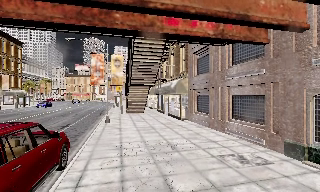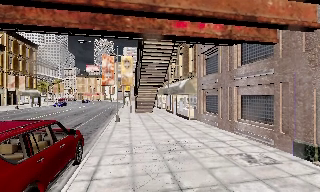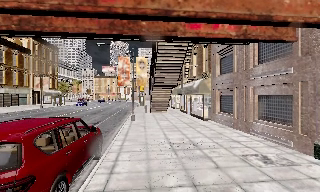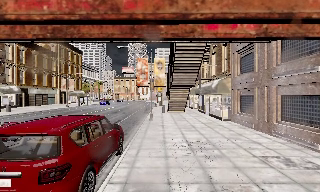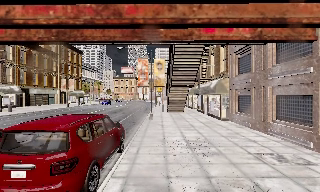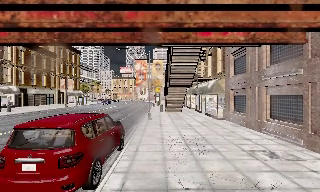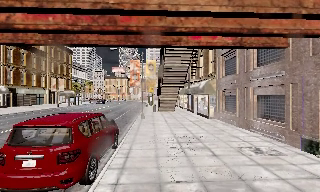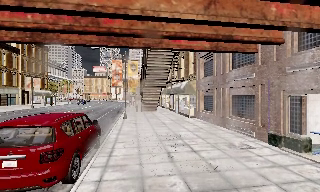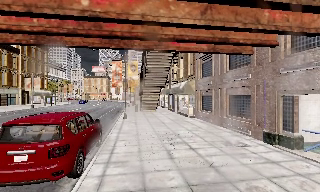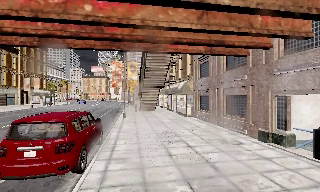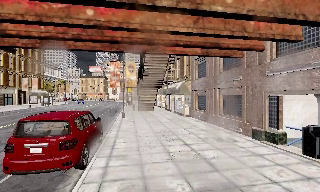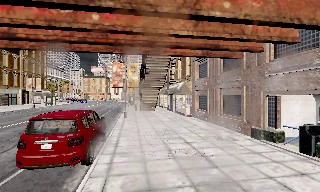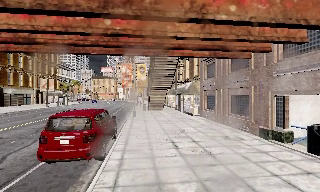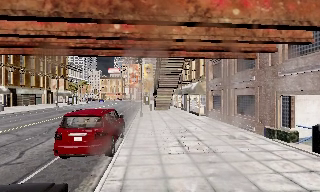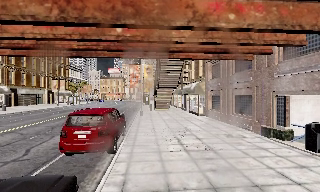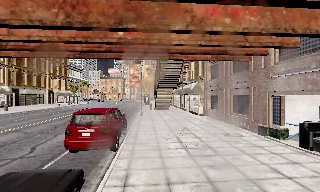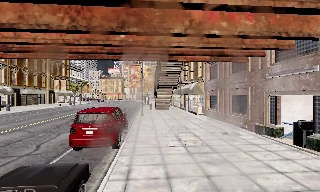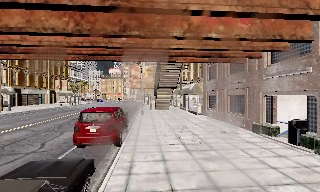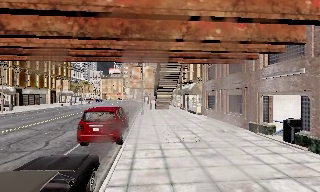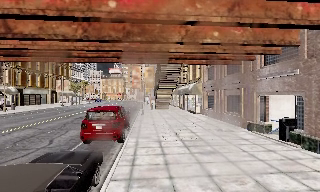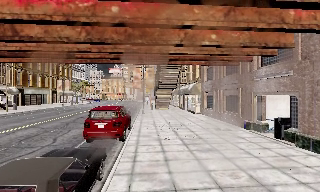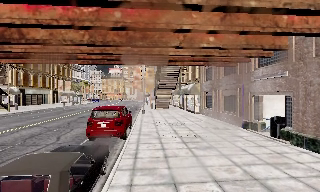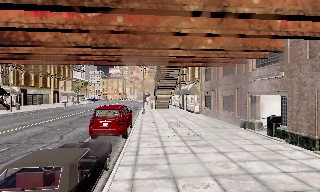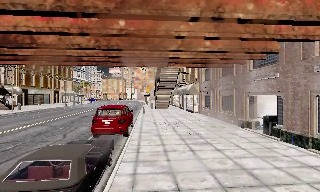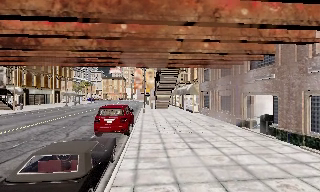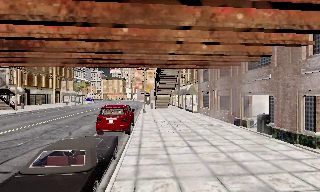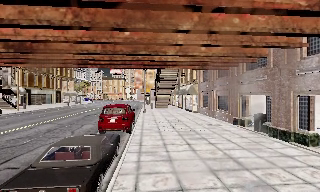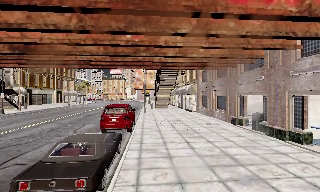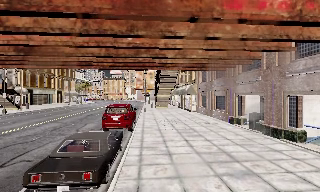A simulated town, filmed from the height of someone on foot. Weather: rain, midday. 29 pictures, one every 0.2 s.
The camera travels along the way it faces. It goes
backward.
0.0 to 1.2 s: The scene slides to the right, as the camera pans about 10 degrees to its left. It travels backward, about 2 m, so what stands in front gets smaller.
1.2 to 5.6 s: The camera travels backward, about 7 m, so what stands in front gets smaller.
The film runs backward here.
